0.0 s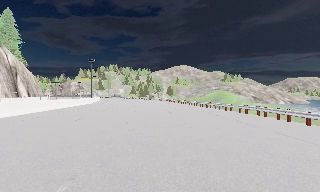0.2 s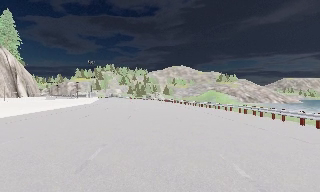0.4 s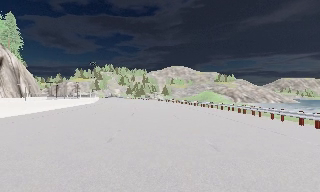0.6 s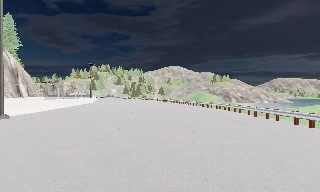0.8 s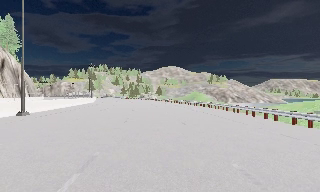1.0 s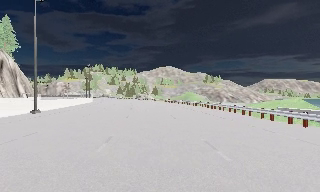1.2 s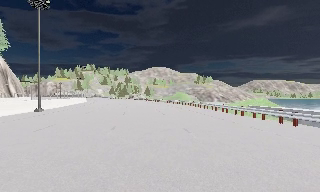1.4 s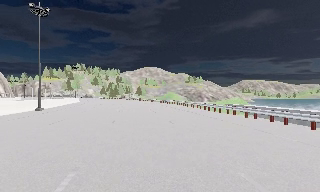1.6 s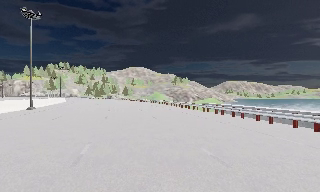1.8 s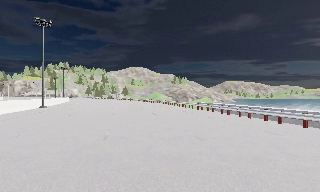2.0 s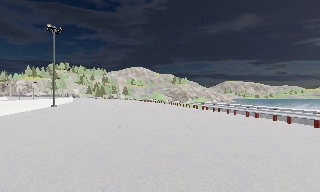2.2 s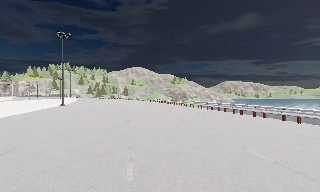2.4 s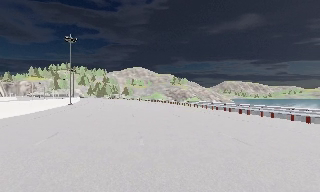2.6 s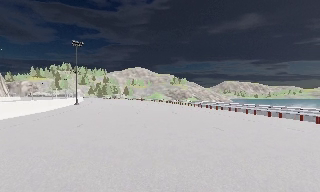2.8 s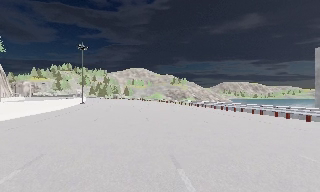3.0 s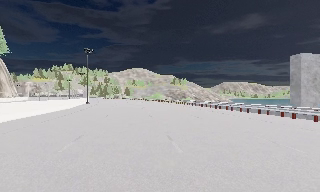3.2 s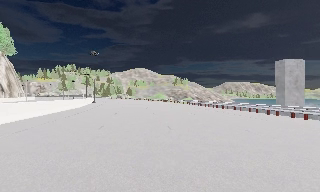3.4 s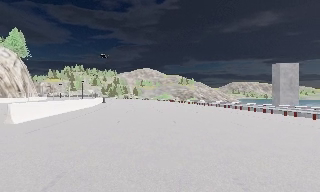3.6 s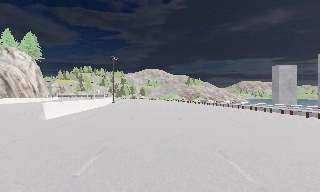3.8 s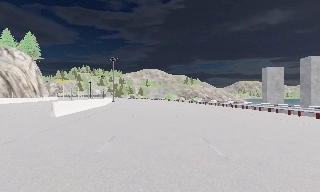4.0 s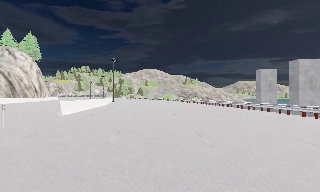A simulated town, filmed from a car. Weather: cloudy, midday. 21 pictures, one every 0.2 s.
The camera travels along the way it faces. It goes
backward.
0.0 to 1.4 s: The scene slides to the left, as the camera pans about 10 degrees to its right. It travels backward, about 15 m, so what stands in front gets smaller.
1.4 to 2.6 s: The camera travels backward, about 13 m, so what stands in front gets smaller.
2.6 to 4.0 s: The camera travels backward, about 12 m, so what stands in front gets smaller. It loses speed.
The film runs backward here.
